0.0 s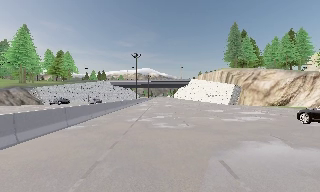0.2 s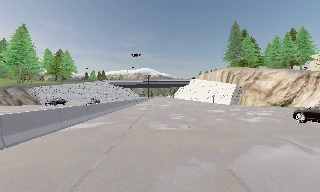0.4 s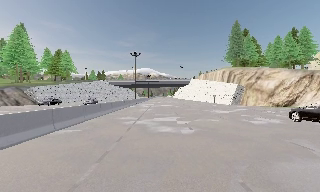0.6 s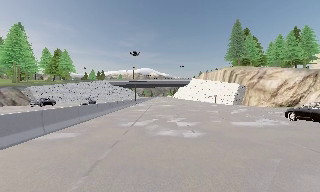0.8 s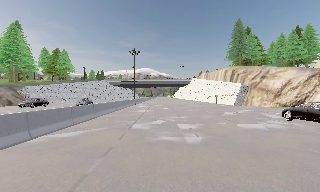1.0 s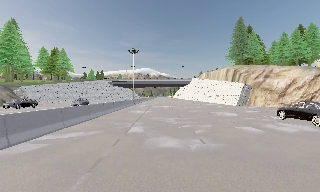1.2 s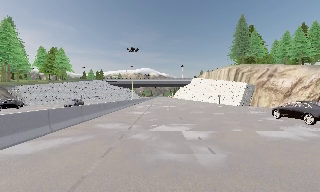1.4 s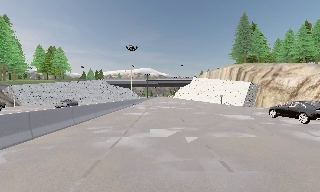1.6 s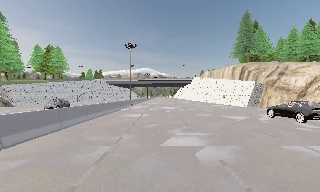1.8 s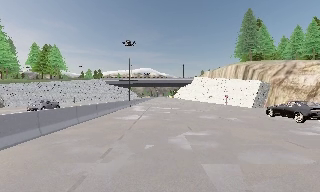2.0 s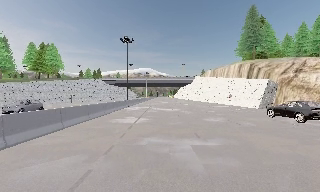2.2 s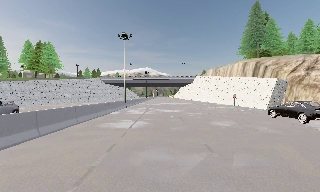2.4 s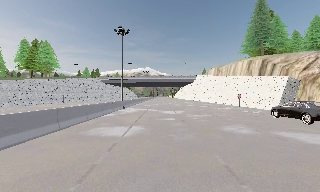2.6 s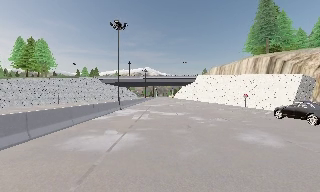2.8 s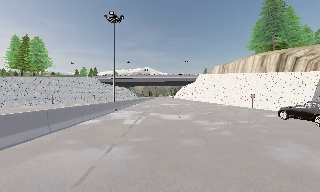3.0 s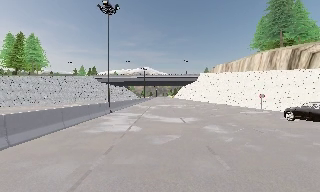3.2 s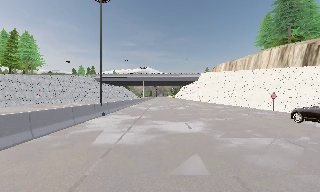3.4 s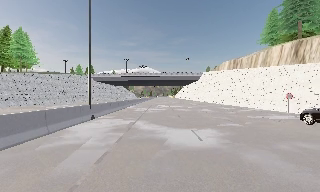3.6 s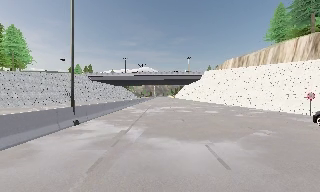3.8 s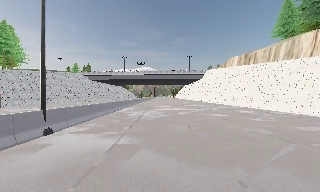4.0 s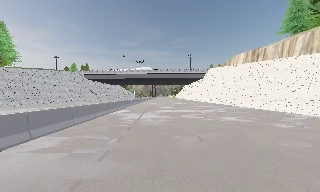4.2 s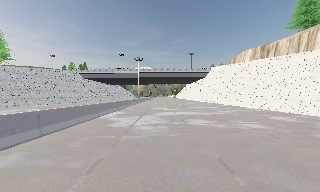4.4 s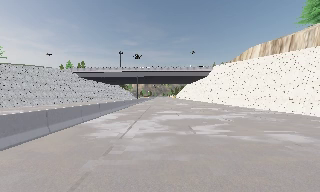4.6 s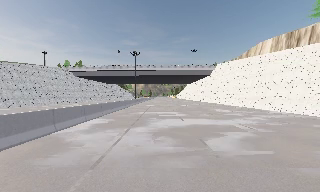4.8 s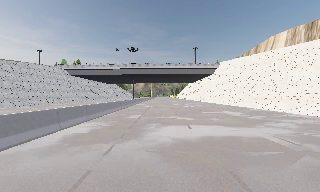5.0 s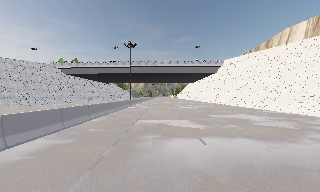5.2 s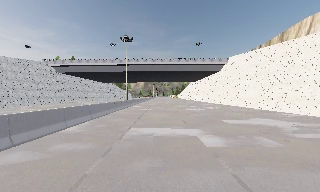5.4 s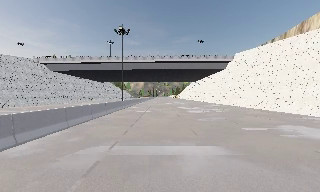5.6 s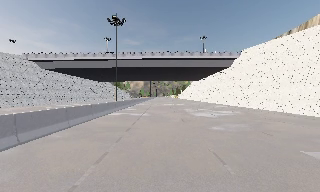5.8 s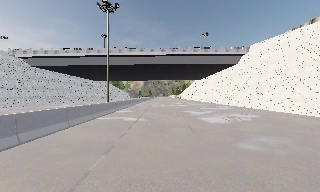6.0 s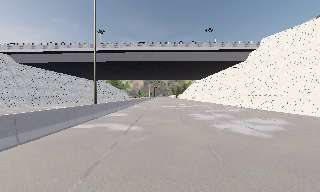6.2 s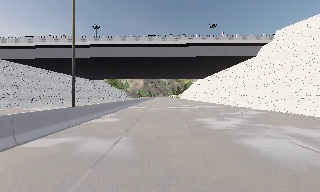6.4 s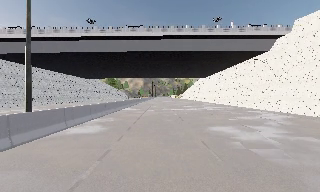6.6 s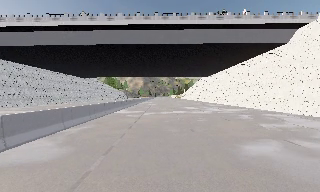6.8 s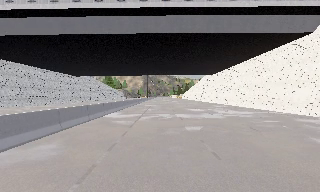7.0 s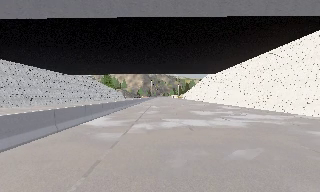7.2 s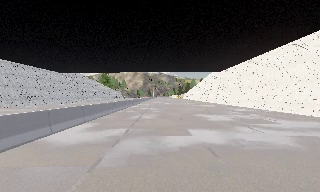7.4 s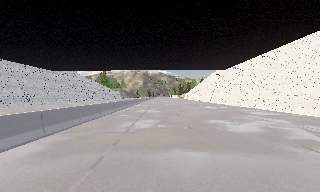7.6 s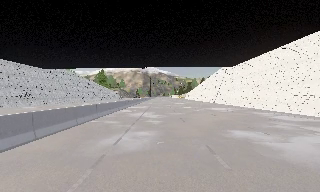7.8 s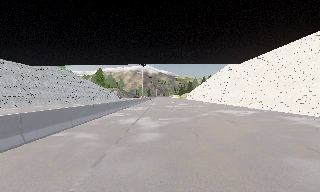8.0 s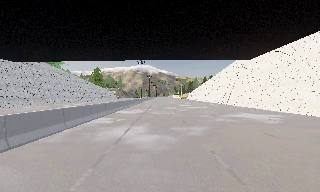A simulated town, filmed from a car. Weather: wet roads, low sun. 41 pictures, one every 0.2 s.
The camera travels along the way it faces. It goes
forward.
0.0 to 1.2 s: The camera travels forward, about 5 m, so what stands in front looms larger. It gains speed.
1.2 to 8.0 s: The camera travels forward, about 95 m, so what stands in front looms larger. It gains speed.
The film runs forward here.
